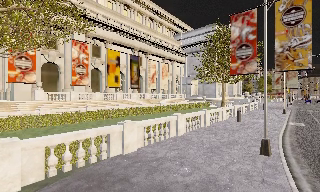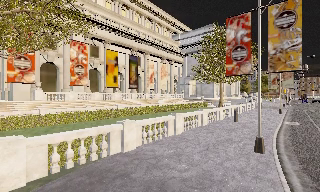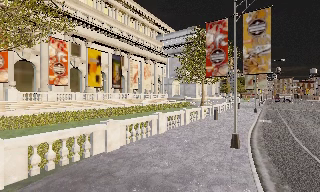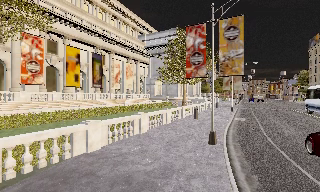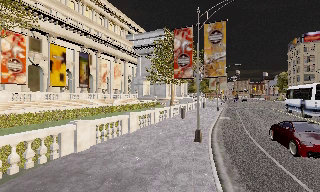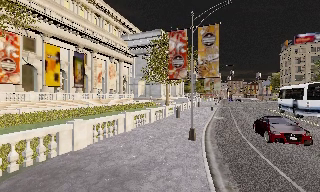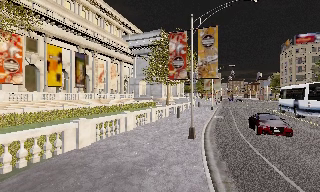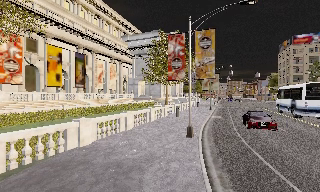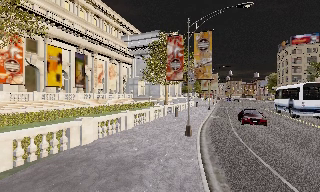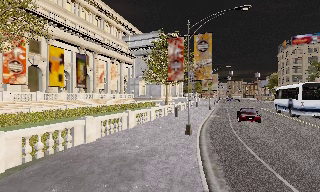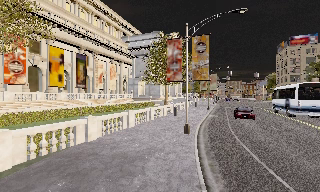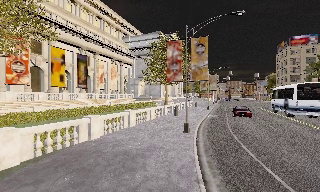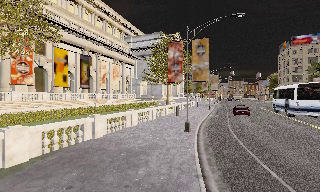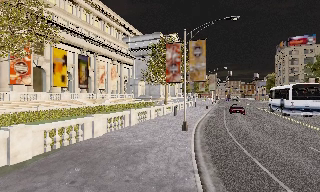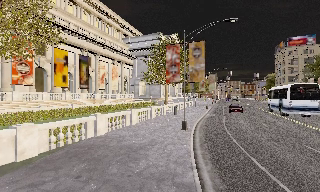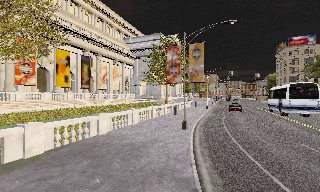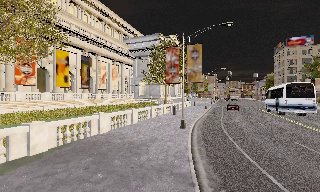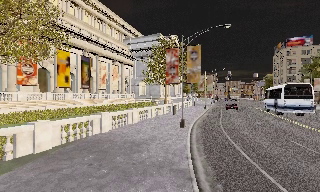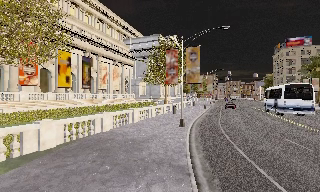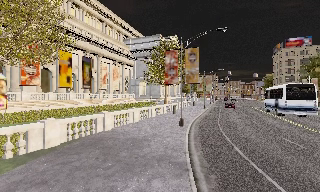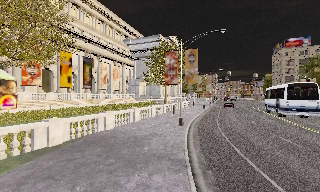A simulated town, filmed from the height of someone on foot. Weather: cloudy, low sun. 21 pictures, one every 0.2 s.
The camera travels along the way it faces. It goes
backward.
0.0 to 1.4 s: The camera swings to its right by about 20 degrees, and the scene slides to the left. It travels backward, about 2 m, so what stands in front gets smaller.
1.4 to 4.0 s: The camera travels backward, about 4 m, so what stands in front gets smaller.
The film runs backward here.
